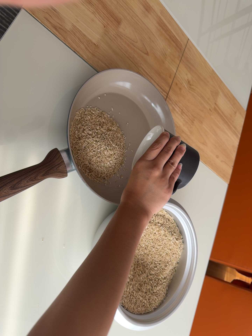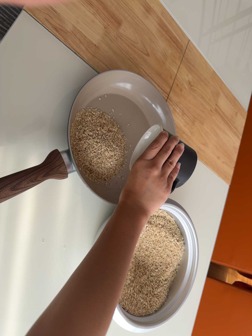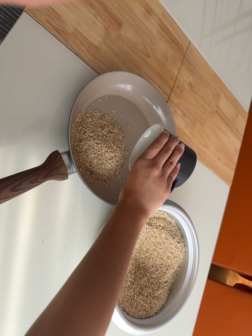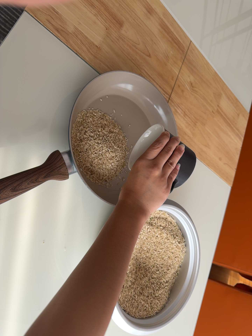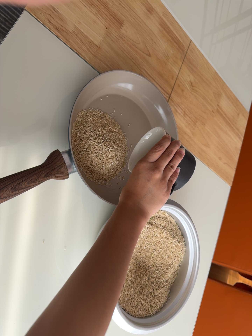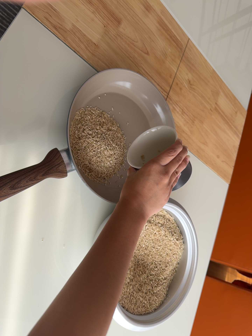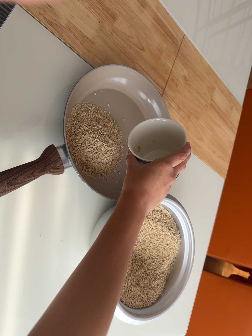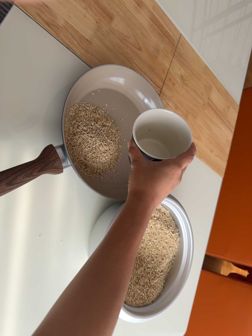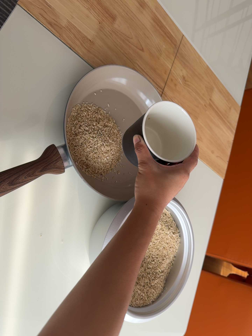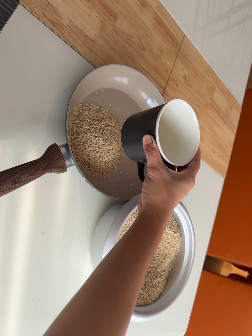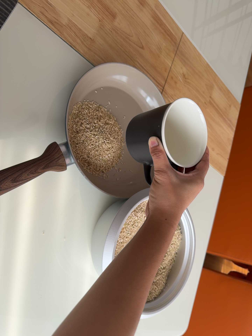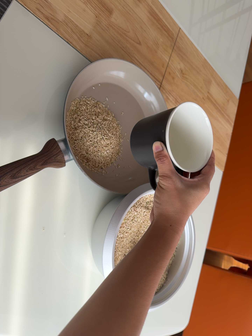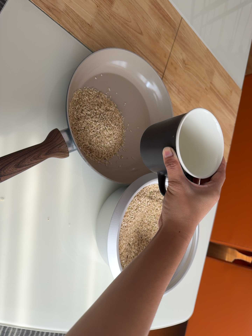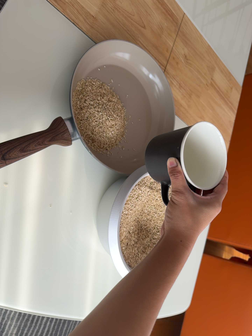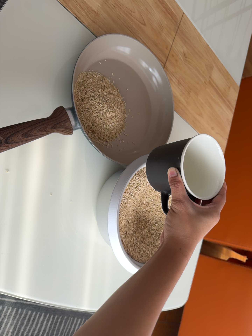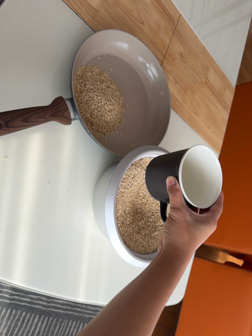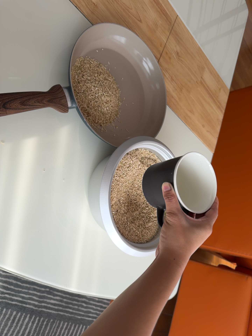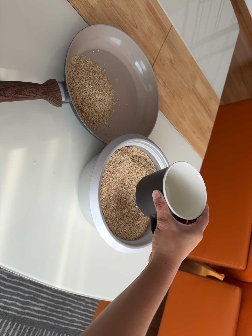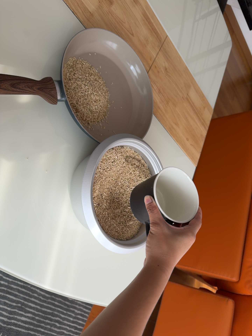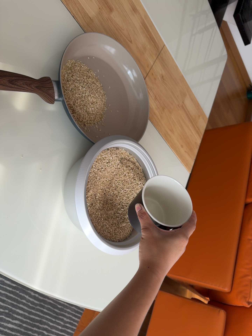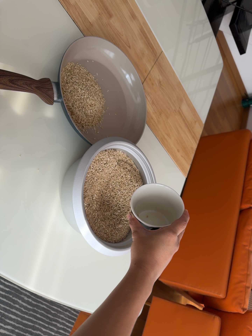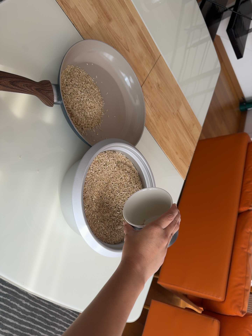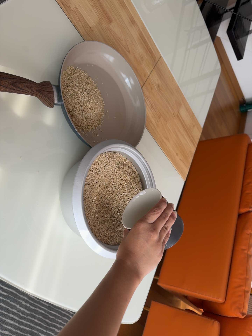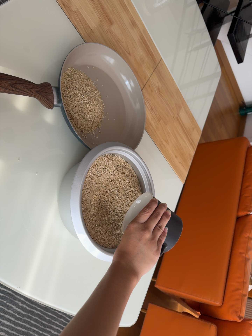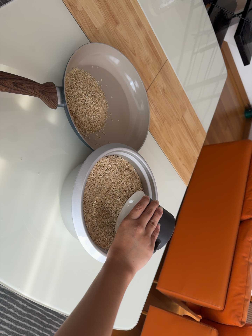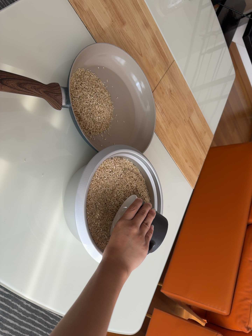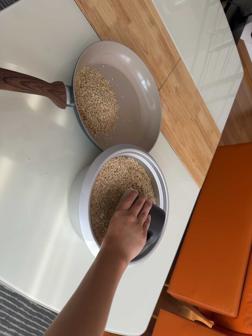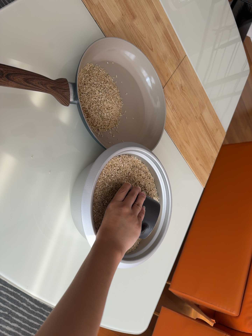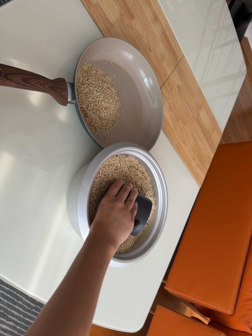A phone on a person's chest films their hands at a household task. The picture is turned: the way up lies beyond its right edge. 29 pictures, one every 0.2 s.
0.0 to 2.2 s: The camera shifts only a little, or ends up much as it began.
2.2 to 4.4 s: The camera travels toward the bottom of its view, about 22 cm. Its aim tips toward the top of its view by about 15 degrees. It rolls about its line of sight by about 10 degrees, and the scene rotates clockwise.
4.4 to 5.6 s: The camera shifts only a little, or ends up much as it began.
The film runs forward here.
